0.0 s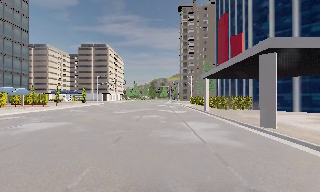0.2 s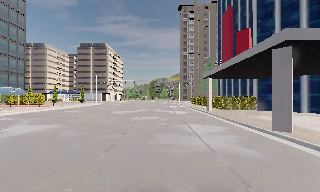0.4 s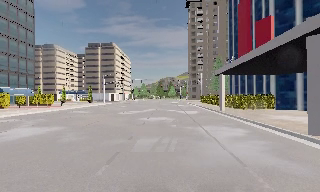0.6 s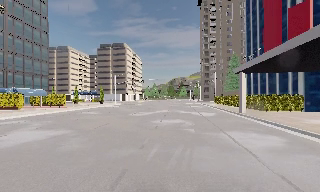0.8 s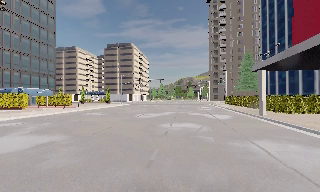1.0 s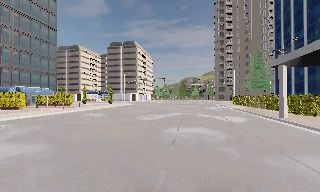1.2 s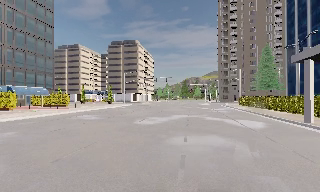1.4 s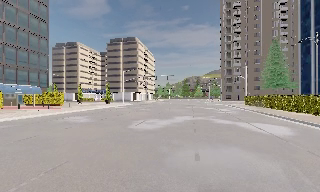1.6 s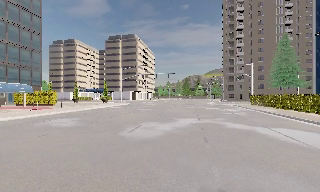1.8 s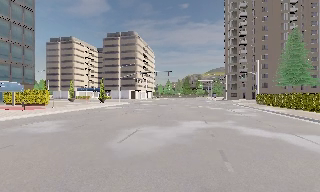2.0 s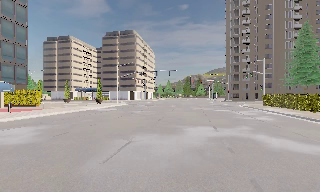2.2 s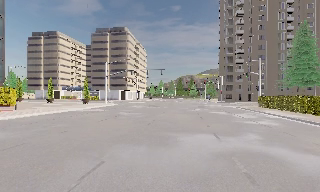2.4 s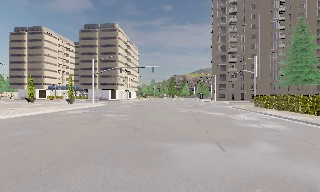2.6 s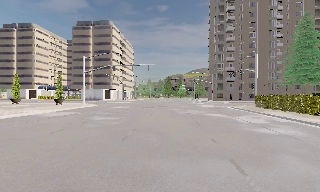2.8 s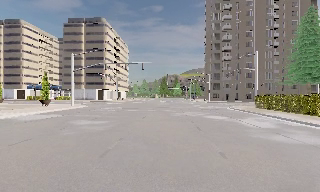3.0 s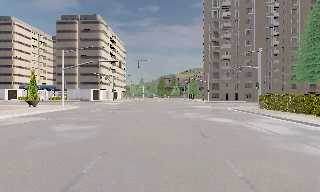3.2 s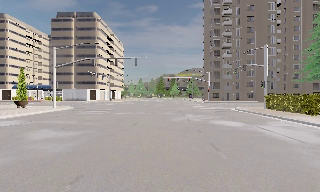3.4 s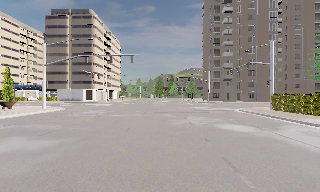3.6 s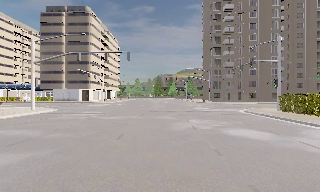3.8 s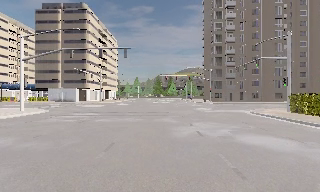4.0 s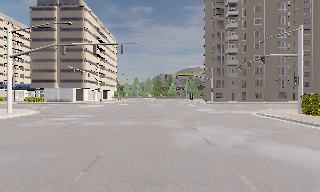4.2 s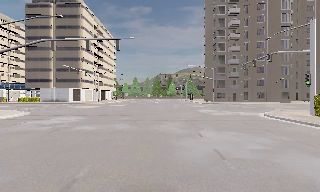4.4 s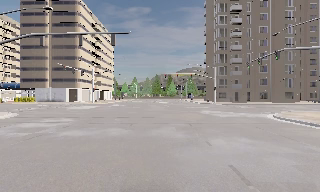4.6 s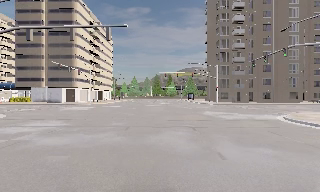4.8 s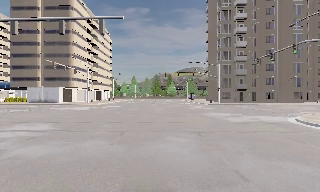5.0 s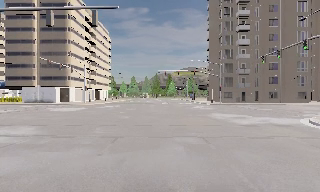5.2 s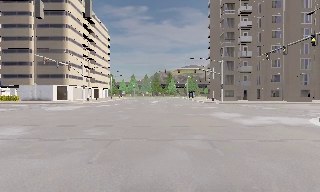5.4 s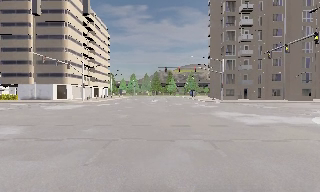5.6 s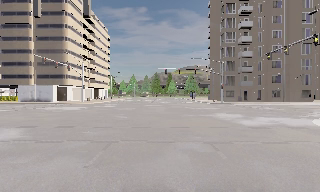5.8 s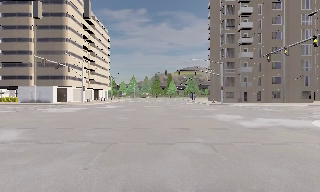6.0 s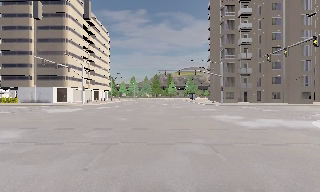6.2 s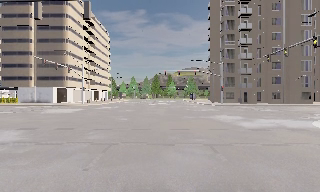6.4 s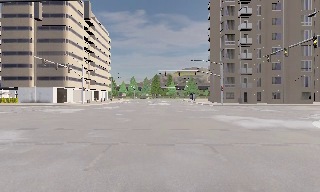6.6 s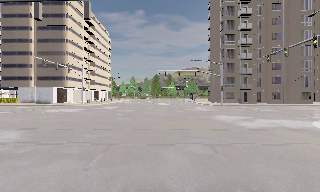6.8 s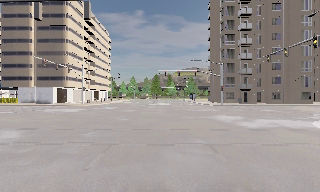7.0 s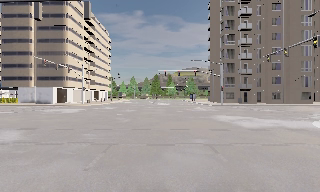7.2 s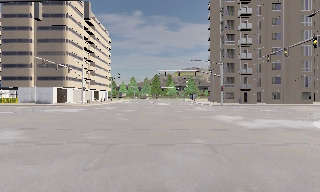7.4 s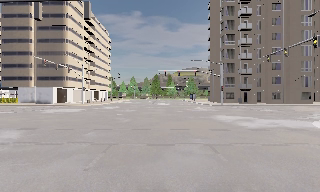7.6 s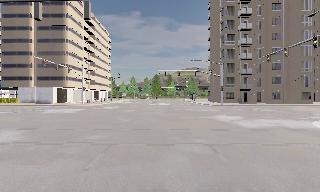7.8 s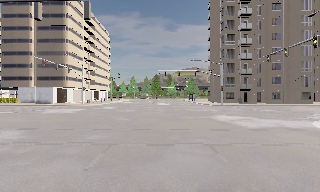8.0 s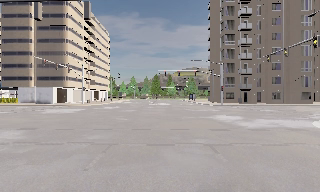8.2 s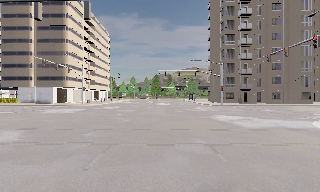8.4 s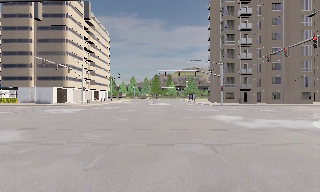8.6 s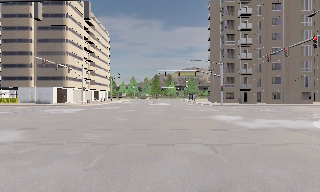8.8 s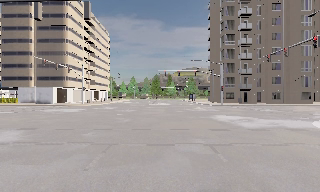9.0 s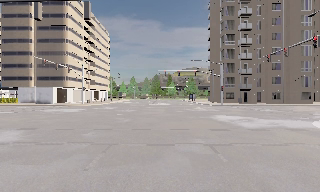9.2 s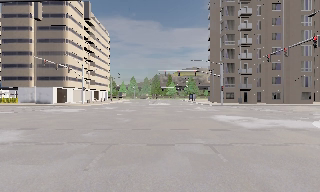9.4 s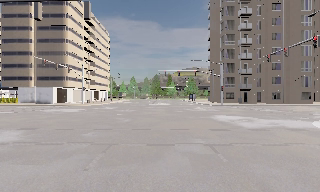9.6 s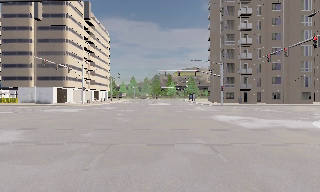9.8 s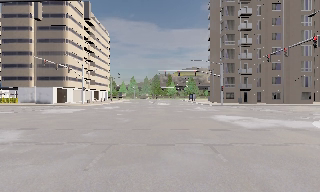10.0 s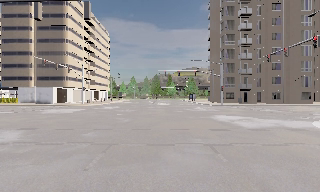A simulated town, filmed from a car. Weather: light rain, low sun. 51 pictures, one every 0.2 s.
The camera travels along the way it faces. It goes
forward.
0.0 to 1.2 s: The scene slides to the right, as the camera pans about 10 degrees to its left. It travels forward, about 8 m, so what stands in front looms larger. It gains speed.
1.2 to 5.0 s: The scene slides to the left, as the camera pans about 10 degrees to its right. It travels forward, about 30 m, so what stands in front looms larger.
5.0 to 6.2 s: The camera travels forward, about 1 m, so what stands in front looms larger. It loses speed.
6.2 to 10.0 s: The camera keeps its place and its aim.
The film runs forward here.
